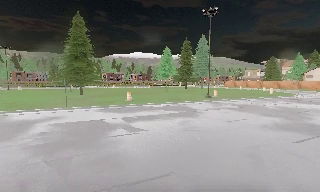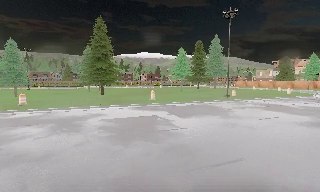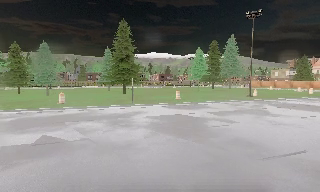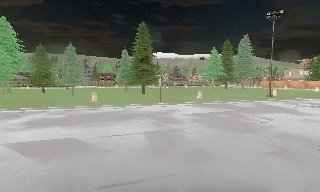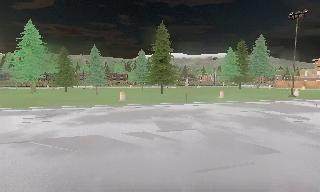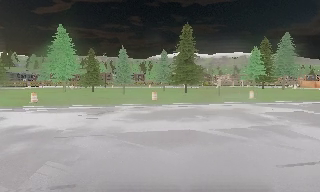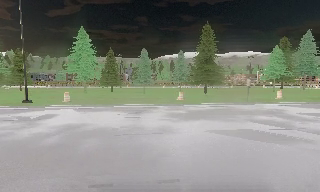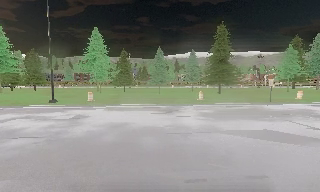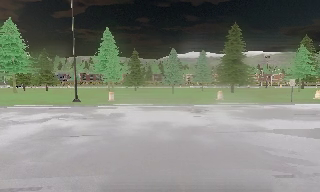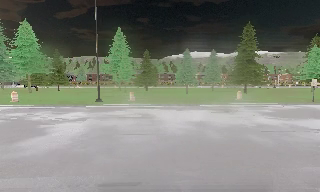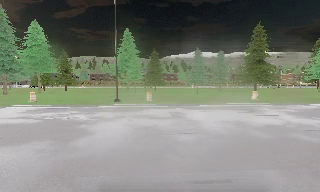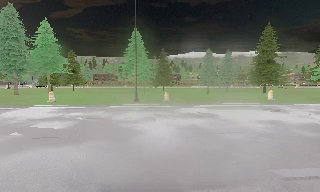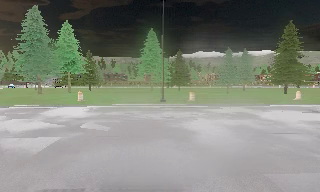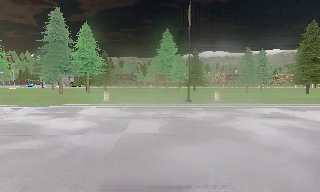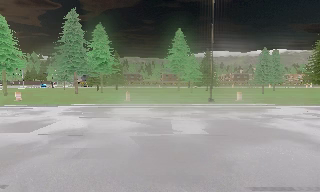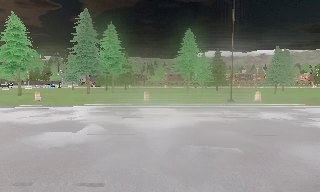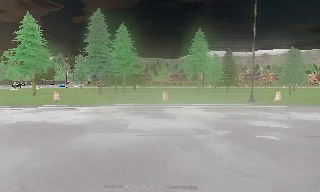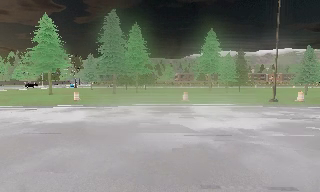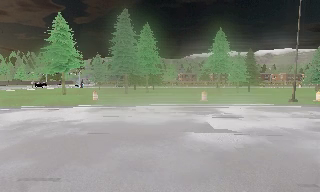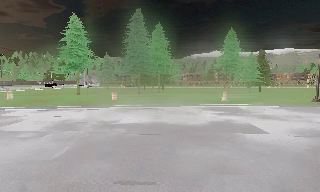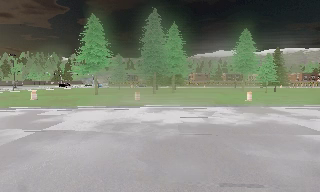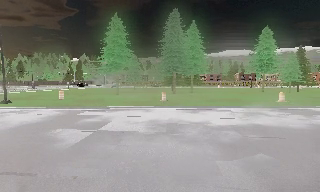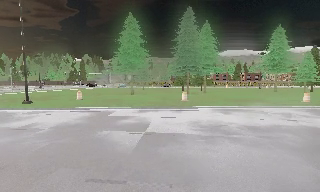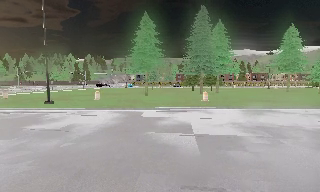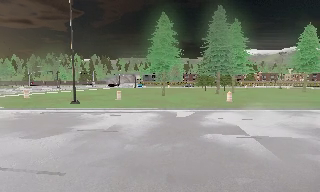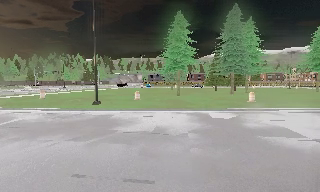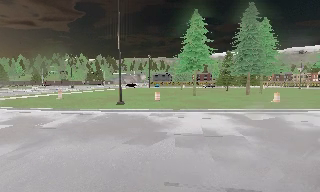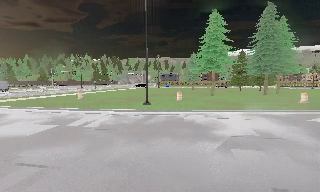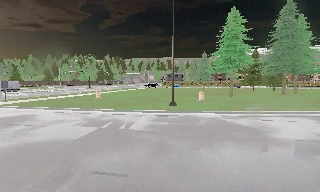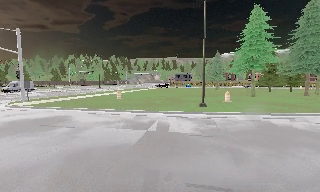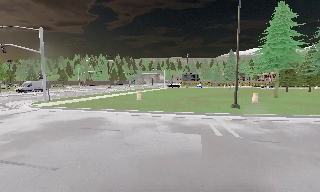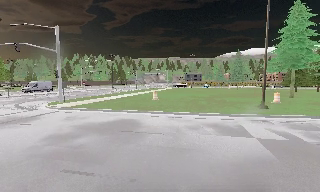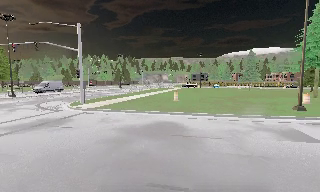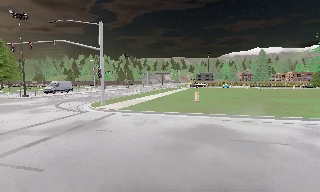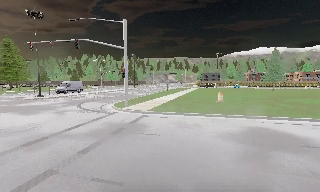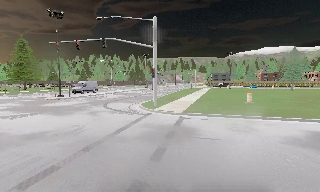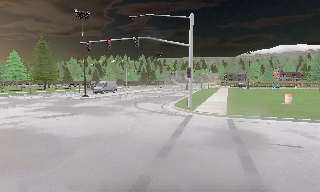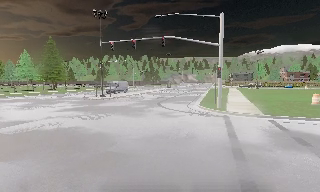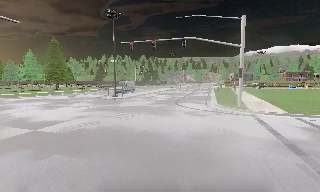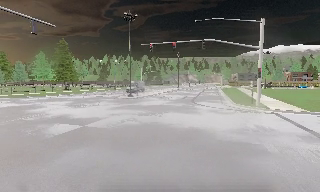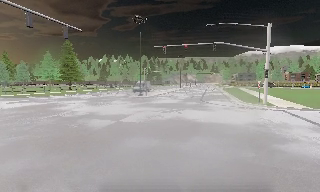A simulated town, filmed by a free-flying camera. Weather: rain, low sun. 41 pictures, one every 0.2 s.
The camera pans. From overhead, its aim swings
counterclockwise.
The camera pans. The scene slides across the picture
to the right.
0.0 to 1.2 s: The scene slides to the right, as the camera pans about 15 degrees to its left. It travels to its left, about 13 m, so close, fixed things drift to the right.
1.2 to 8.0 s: The camera pans to its left, which is counterclockwise from overhead, by about 25 degrees. It travels to its left, about 75 m, so close, fixed things drift to the right.
The film runs backward here.
